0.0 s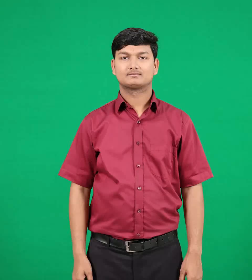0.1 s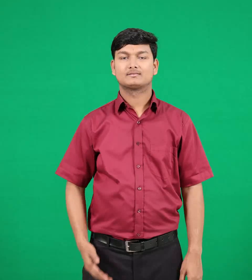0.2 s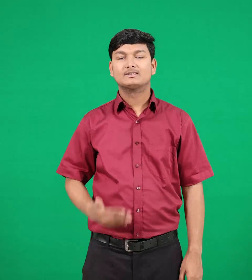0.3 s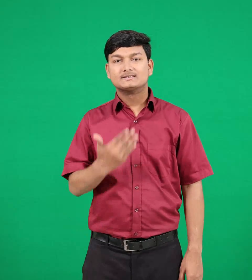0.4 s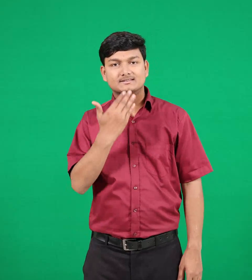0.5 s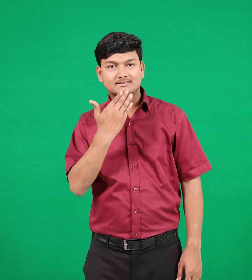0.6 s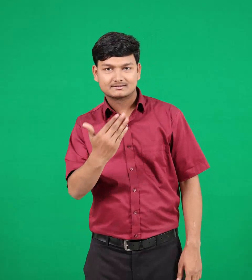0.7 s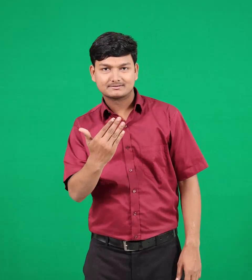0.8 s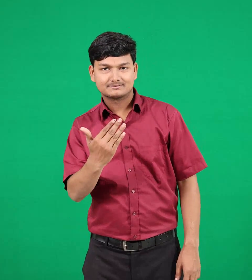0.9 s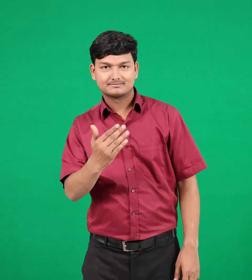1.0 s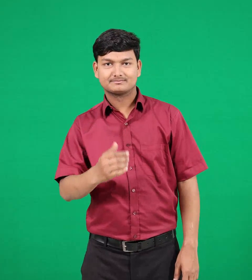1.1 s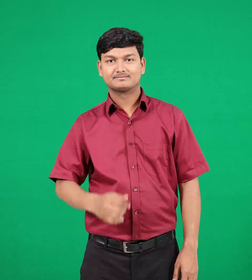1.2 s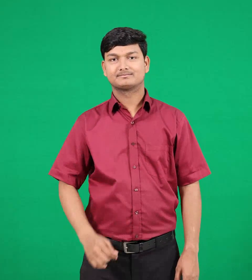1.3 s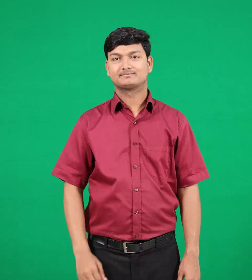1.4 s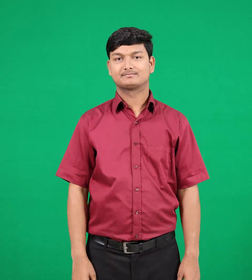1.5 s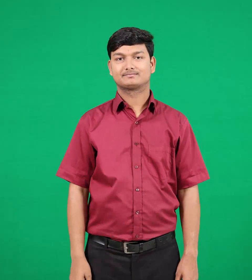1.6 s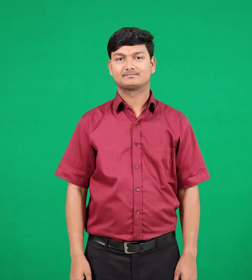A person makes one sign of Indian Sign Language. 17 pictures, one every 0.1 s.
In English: thank
